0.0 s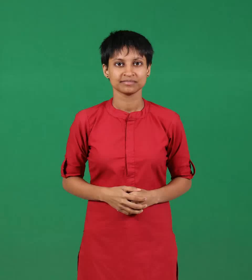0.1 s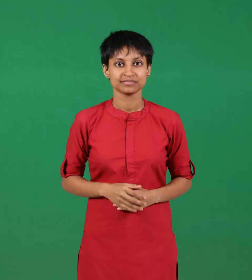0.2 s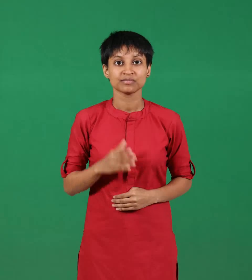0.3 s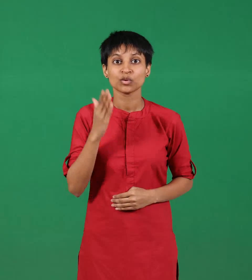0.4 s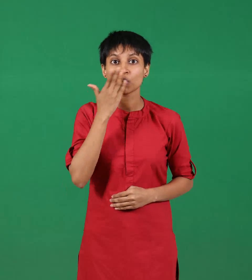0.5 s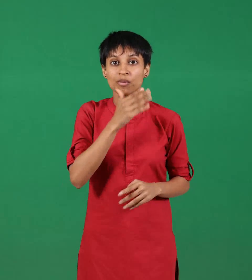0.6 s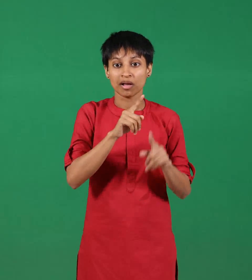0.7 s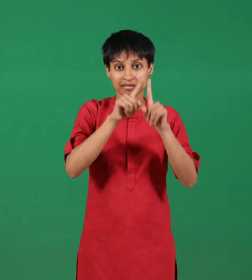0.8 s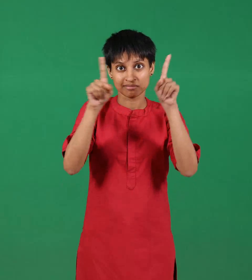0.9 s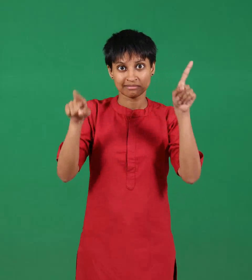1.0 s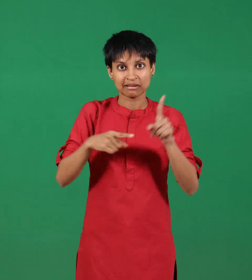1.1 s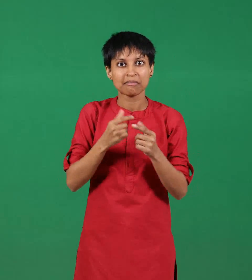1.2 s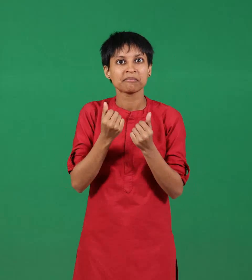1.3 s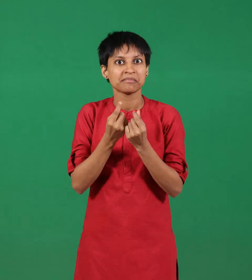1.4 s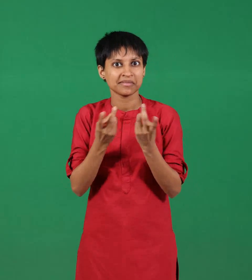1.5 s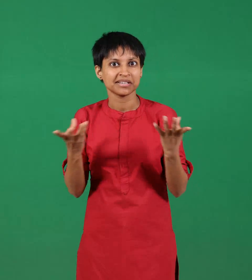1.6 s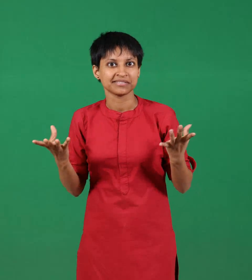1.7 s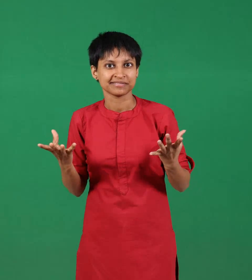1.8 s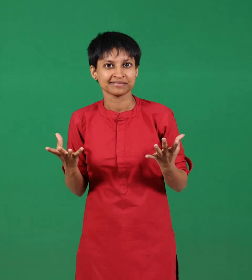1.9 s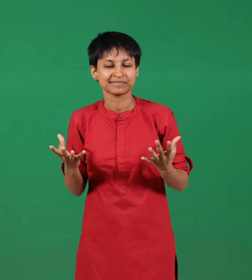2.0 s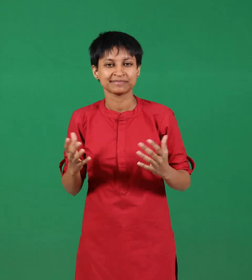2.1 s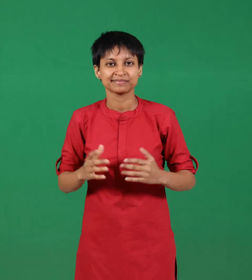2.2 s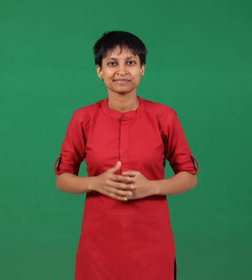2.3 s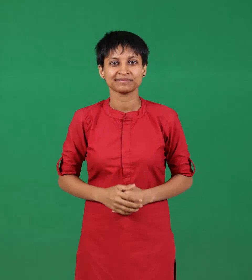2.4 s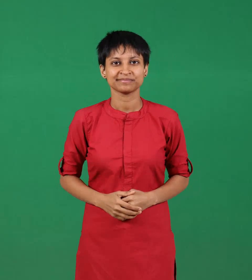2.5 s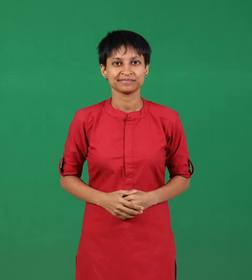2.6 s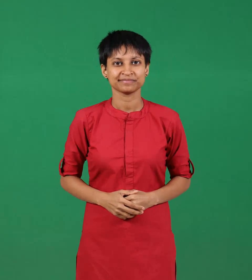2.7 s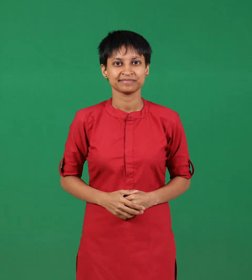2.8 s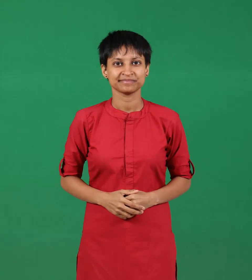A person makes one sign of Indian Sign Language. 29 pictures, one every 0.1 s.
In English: handkerchiefs
